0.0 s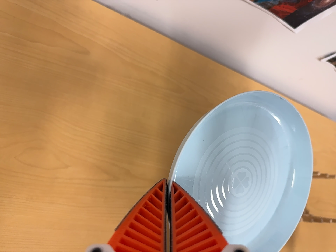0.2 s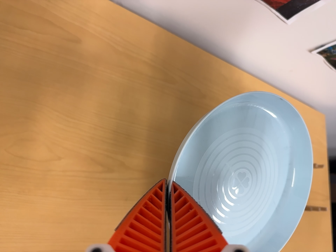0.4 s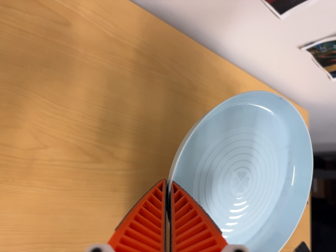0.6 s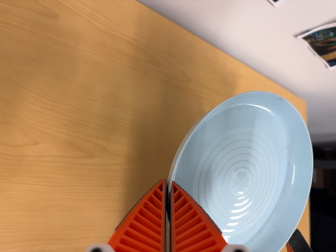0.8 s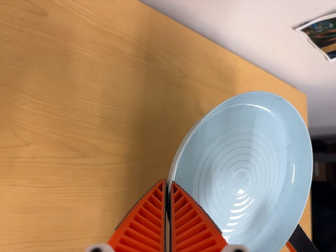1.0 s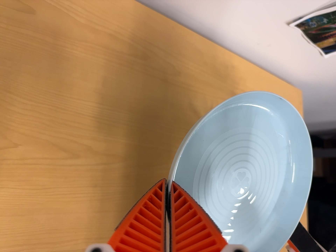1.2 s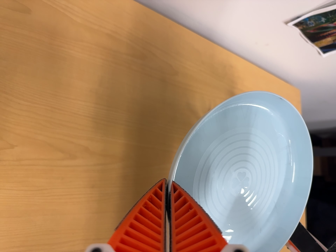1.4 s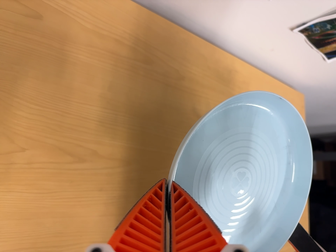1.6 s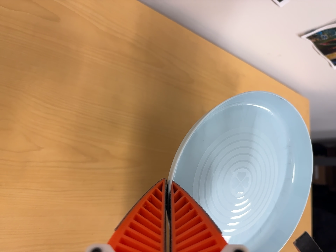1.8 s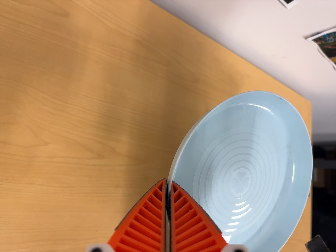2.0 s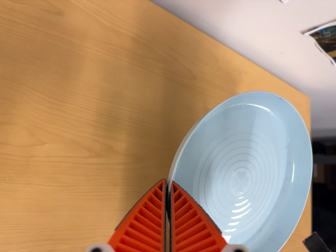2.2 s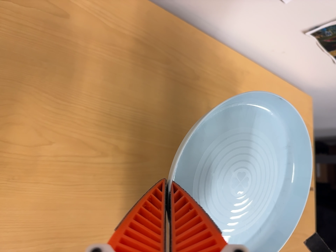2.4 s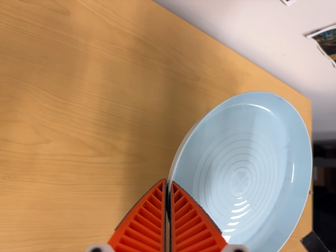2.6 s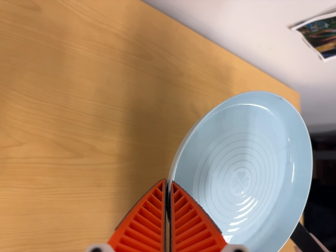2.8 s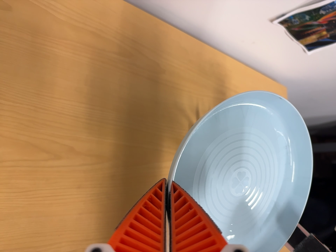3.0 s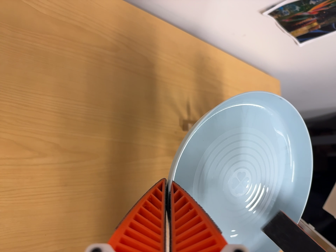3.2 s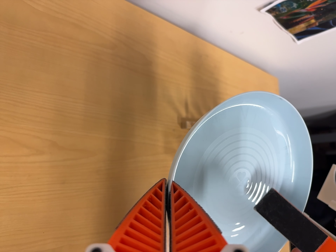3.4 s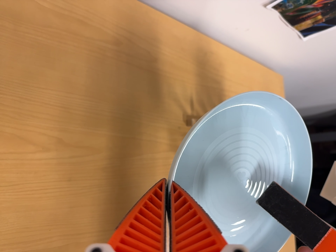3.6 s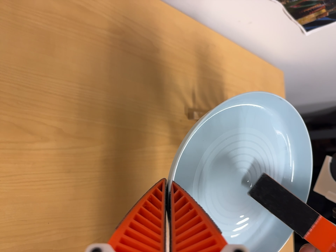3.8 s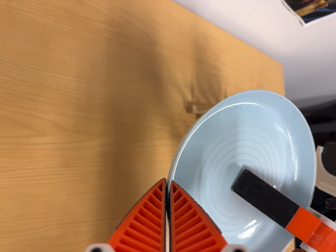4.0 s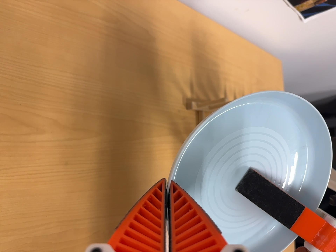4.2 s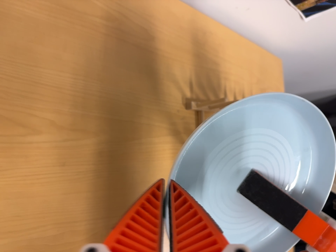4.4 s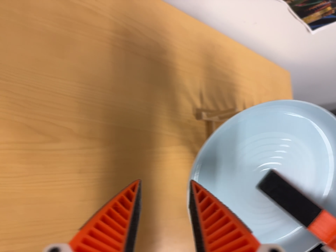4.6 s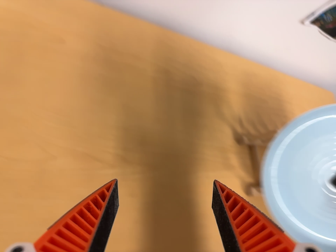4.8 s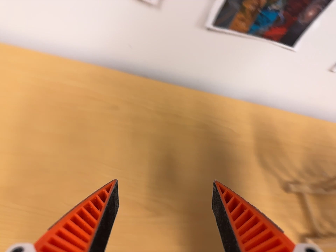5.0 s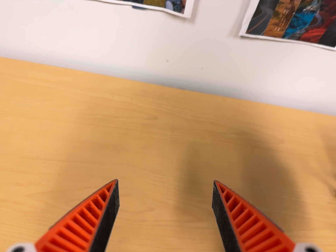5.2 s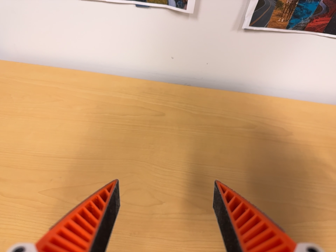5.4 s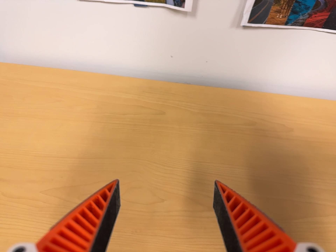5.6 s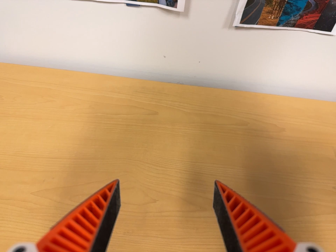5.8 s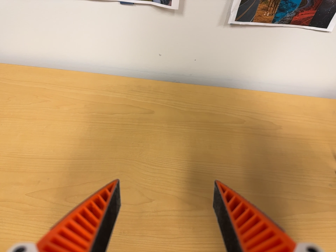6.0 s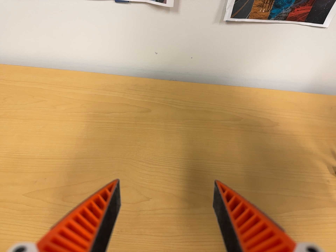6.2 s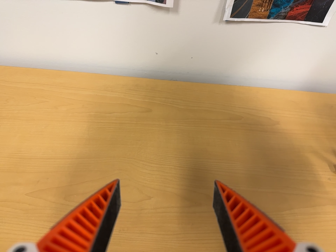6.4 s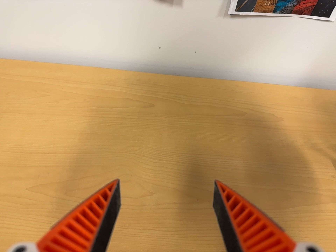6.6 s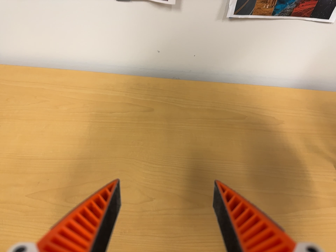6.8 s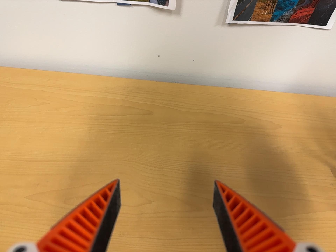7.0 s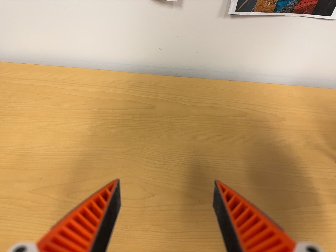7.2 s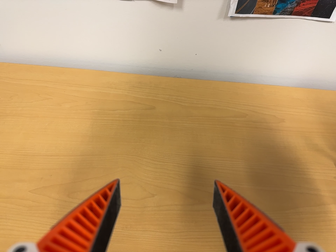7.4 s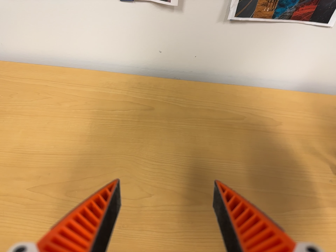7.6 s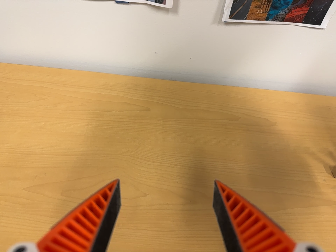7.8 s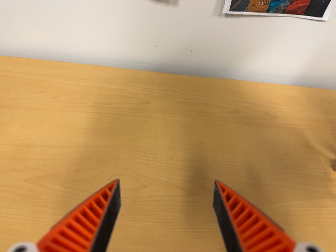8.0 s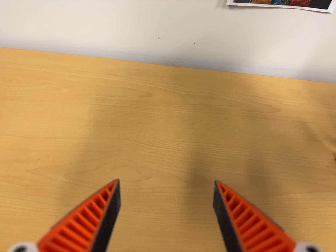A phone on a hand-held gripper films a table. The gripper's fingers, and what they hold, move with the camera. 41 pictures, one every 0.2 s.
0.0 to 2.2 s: The camera shifts only a little, or ends up much as it began.
2.2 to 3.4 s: The camera travels to its right, about 6 cm, so close, fixed things drift to the left.
3.4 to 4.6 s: The camera travels toward the bottom of its view, about 5 cm. Its aim tips toward the top of its view by about 10 degrees.
4.6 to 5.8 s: The camera swings to its left by about 20 degrees, and the scene slides to the right. It travels toward the bottom of its view and backward, about 9 cm. Its aim tips toward the top of its view by about 20 degrees, and the scene shifts downward. It rolls about its line of sight by about 10 degrees, and the scene rotates counterclockwise.
5.8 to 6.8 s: The camera keeps its place and its aim.
6.8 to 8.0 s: The camera shifts only a little, or ends up much as it began.
The film runs forward here.
